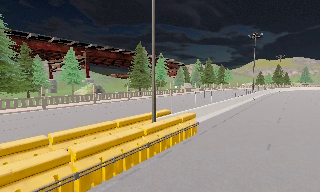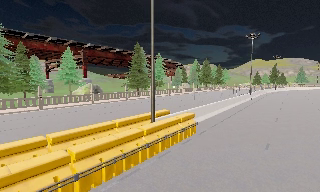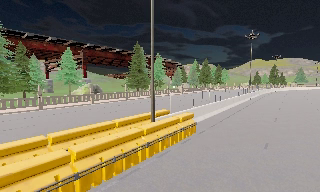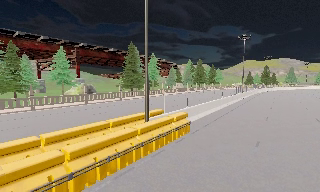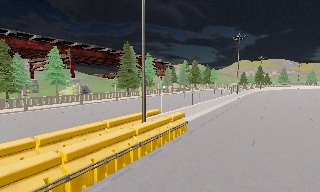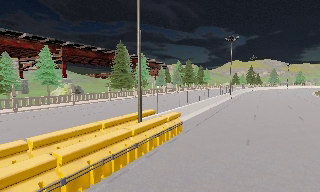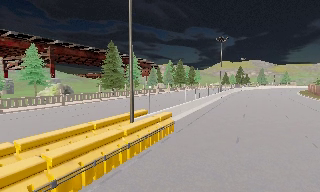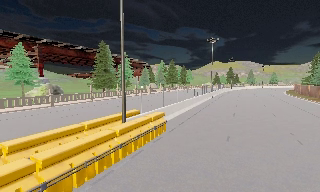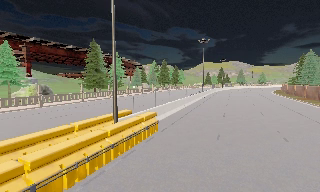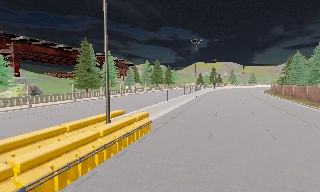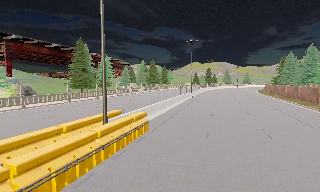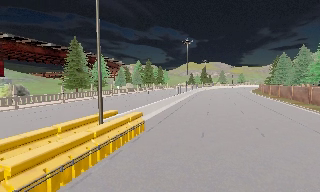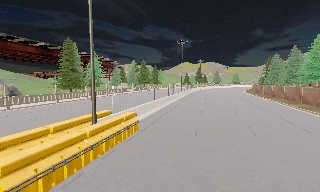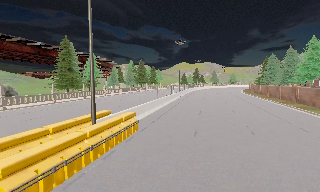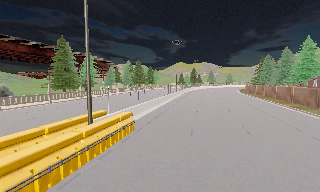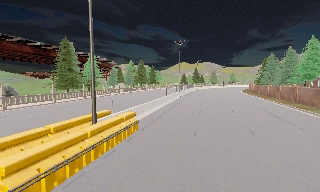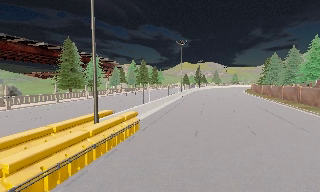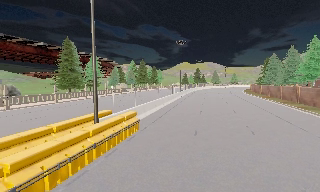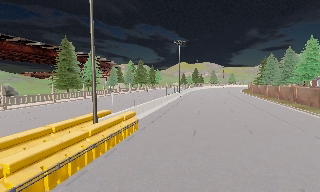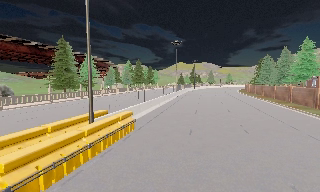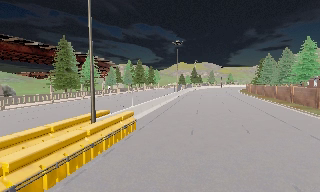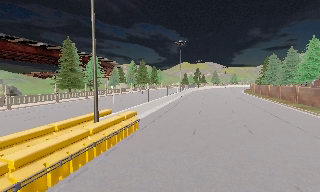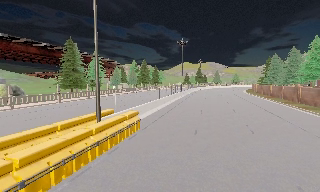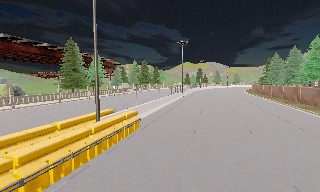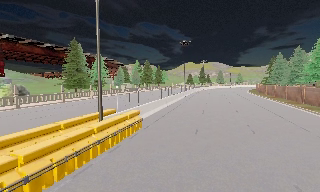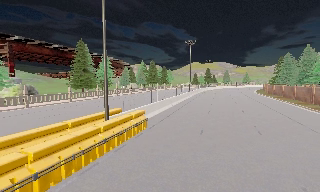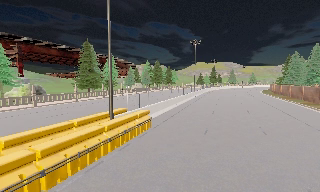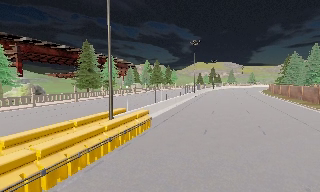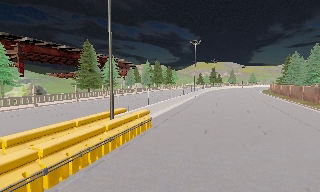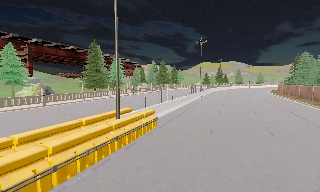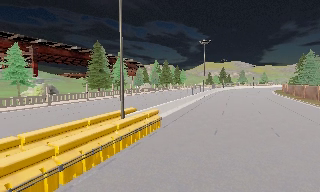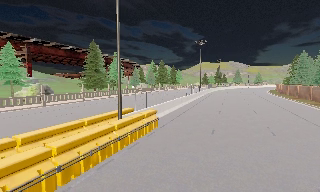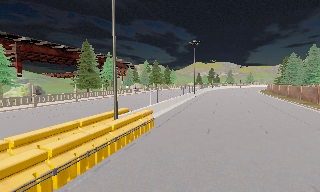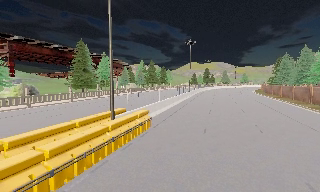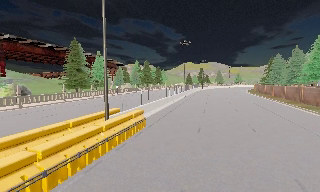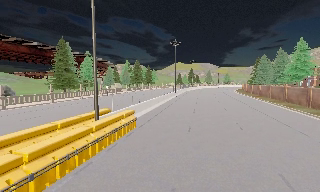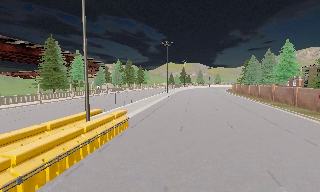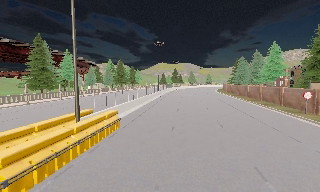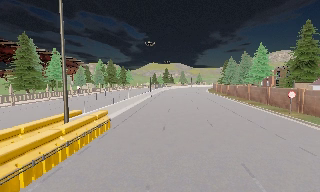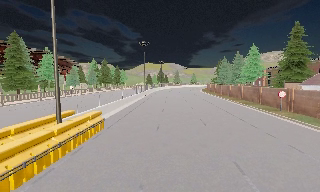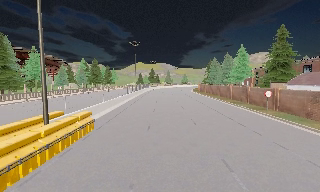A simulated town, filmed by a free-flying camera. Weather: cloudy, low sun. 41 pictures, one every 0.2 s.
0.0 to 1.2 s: The camera shifts only a little, or ends up much as it began.
1.2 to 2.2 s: The scene slides to the left, as the camera pans about 10 degrees to its right.
2.2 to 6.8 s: The camera travels backward, about 1 m, so what stands in front gets smaller.
6.8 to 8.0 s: The camera swings to its right by about 15 degrees, and the scene slides to the left.
The film runs backward here.
